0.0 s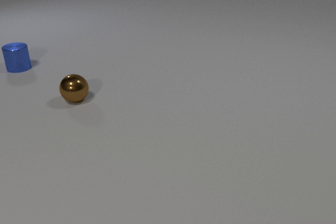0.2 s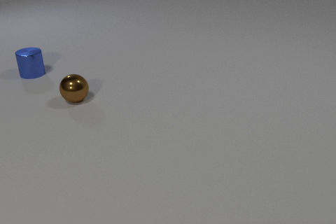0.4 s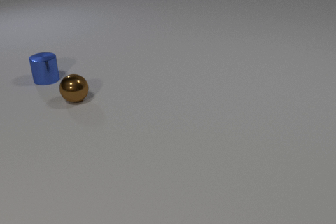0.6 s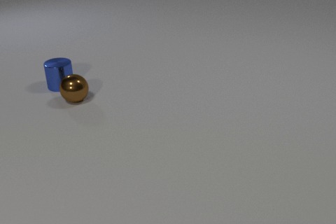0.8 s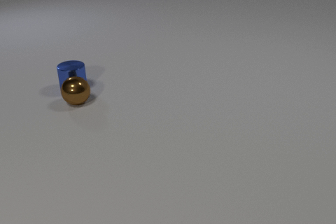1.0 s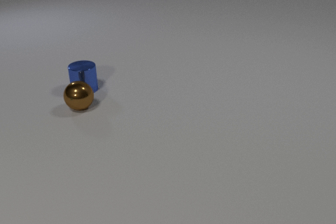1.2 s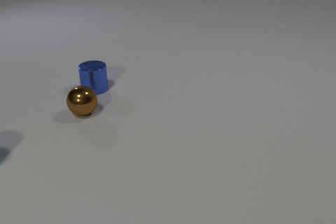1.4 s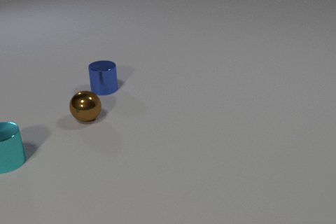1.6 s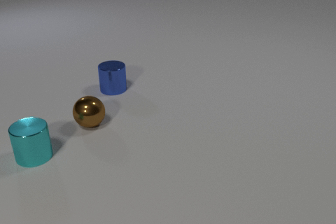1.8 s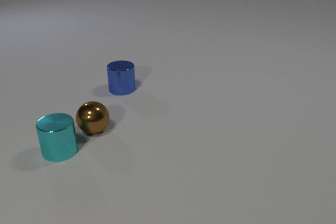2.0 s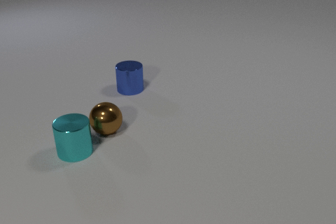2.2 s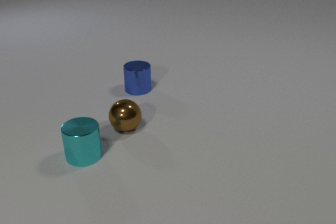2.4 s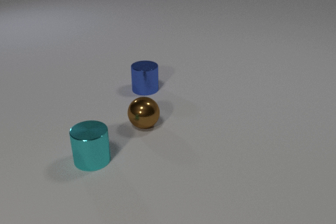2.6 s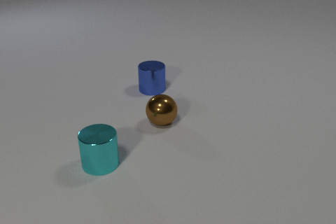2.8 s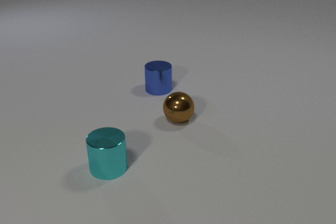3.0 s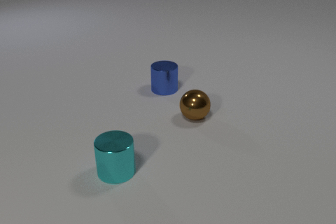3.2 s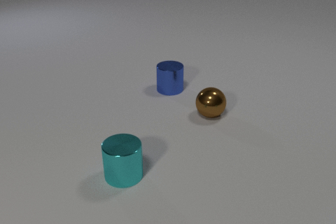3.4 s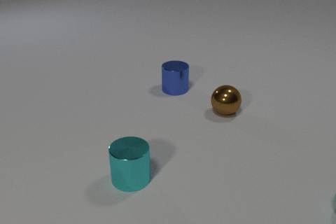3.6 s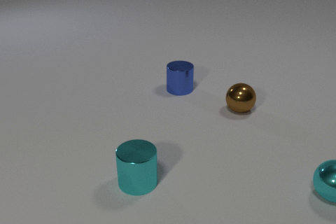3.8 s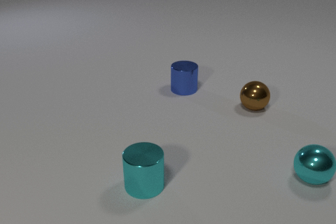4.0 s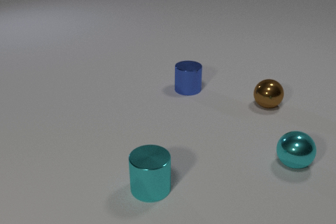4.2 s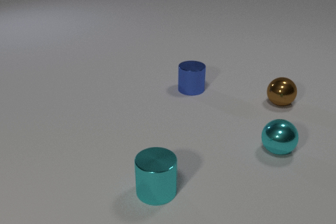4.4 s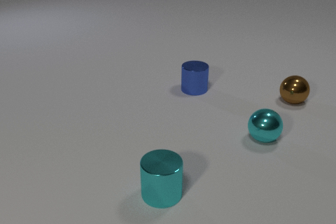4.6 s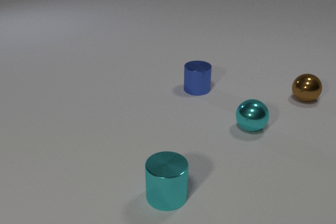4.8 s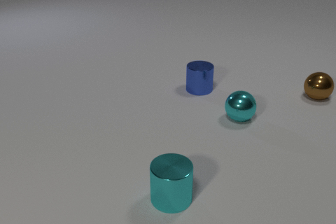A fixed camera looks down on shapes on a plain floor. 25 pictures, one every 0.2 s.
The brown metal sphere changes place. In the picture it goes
to the right.
The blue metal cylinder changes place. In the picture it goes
to the right.
0.0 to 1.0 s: The blue metal cylinder slides toward the camera and to the right. The brown metal sphere rolls toward the camera. The blue metal cylinder and the brown metal sphere collide.
1.0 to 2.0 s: The blue metal cylinder slides to the right. The brown metal sphere rolls toward the camera and to the right. The cyan metal cylinder comes in at the left edge, slides to the right. The brown metal sphere and the cyan metal cylinder collide.
2.0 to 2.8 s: The blue metal cylinder slides to the right. The brown metal sphere rolls to the right. The cyan metal cylinder slides toward the camera and to the right.
2.8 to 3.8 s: The blue metal cylinder slides to the right. The brown metal sphere rolls to the right and away from the camera. The cyan metal cylinder slides to the right and toward the camera. The cyan metal sphere comes in at the right edge, rolls to the left and away from the camera.
3.8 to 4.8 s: The blue metal cylinder slides to the right. The brown metal sphere rolls to the right and away from the camera. The cyan metal cylinder slides to the right and toward the camera. The cyan metal sphere rolls away from the camera and to the left.
What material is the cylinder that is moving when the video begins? metal.
How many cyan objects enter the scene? 2.
What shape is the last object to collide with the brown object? cylinder.
